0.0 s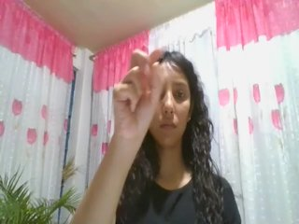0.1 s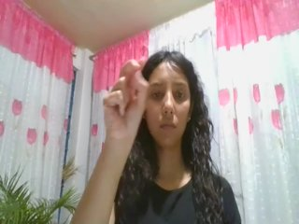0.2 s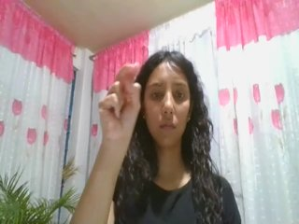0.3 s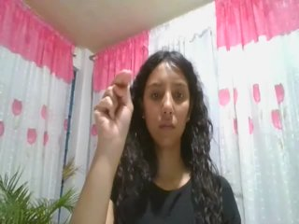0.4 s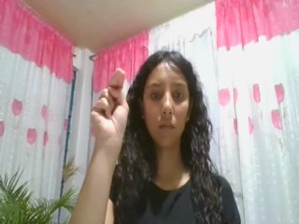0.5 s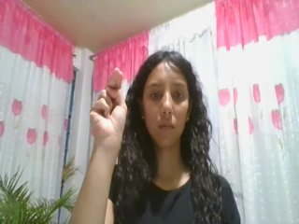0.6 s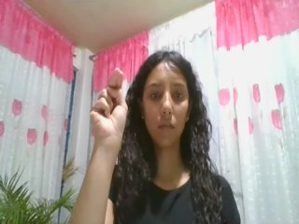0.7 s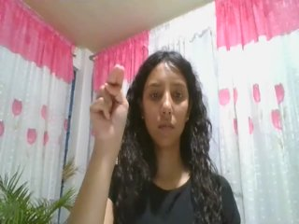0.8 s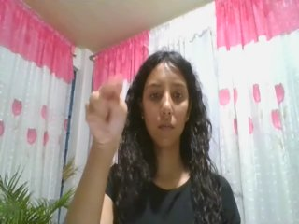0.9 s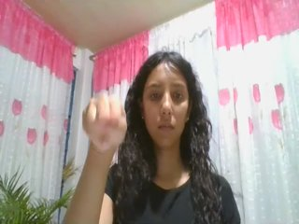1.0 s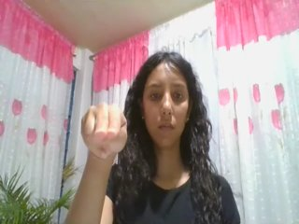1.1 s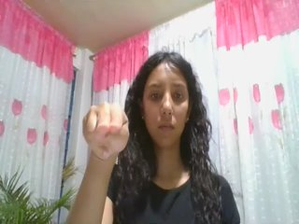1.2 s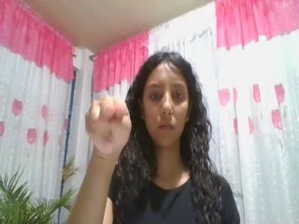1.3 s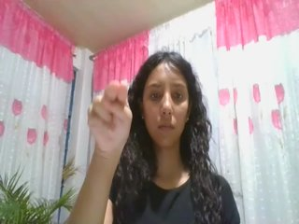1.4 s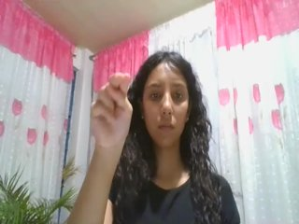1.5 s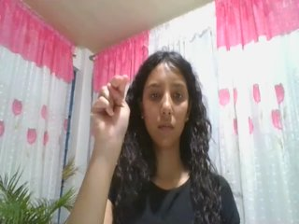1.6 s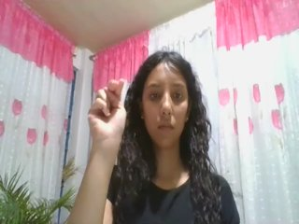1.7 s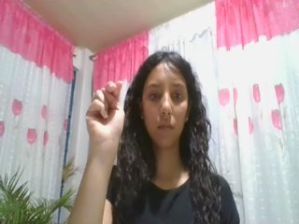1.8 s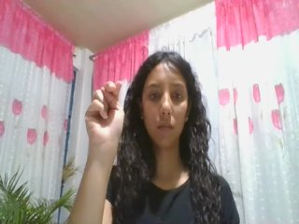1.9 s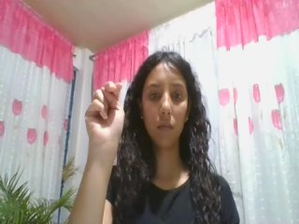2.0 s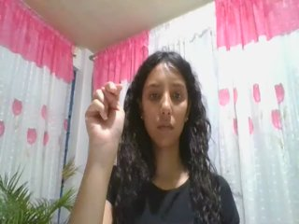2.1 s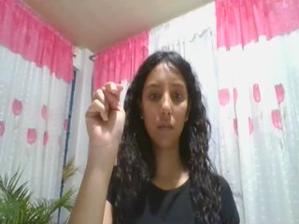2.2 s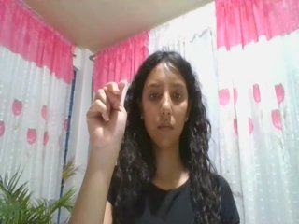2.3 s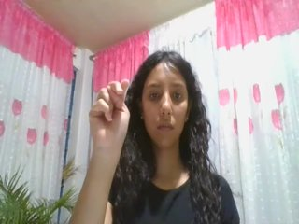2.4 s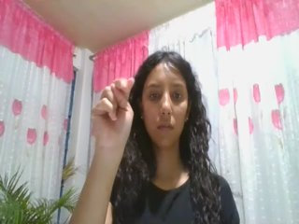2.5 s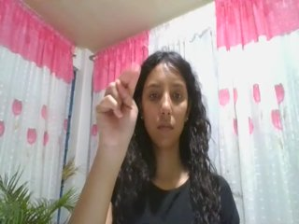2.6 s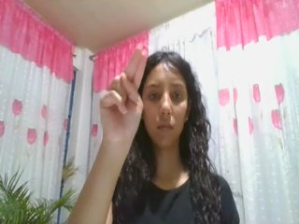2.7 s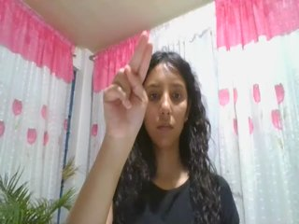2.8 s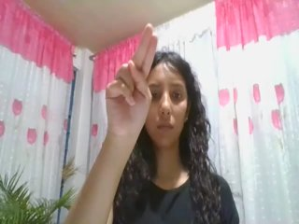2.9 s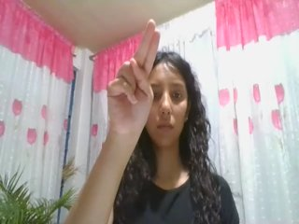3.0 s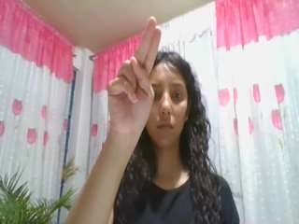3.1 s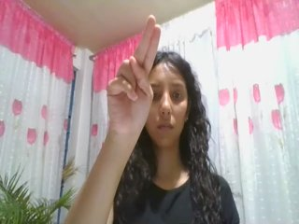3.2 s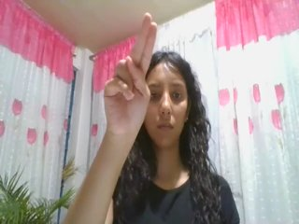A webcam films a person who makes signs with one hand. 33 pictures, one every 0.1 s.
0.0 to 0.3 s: Pointing with one finger.
0.4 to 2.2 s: Click with two fingers.
2.3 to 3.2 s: Pointing with two fingers.
